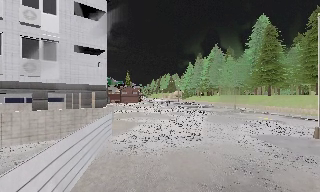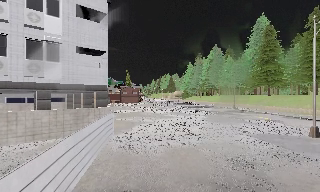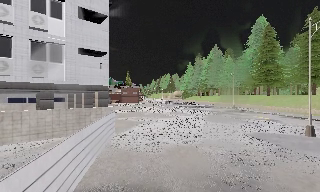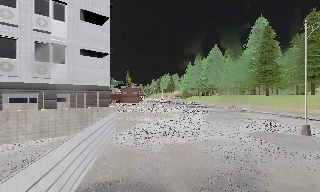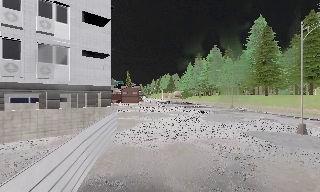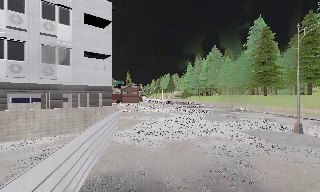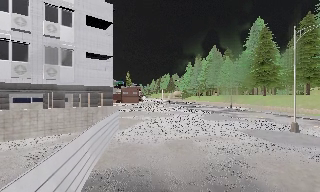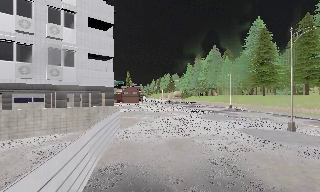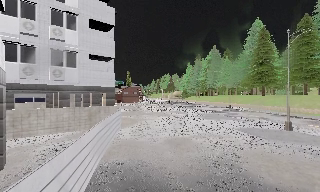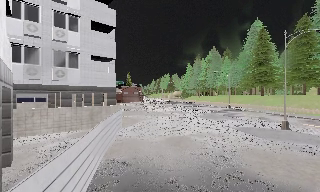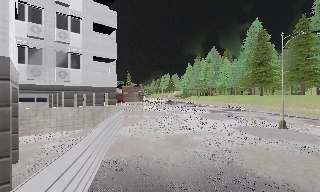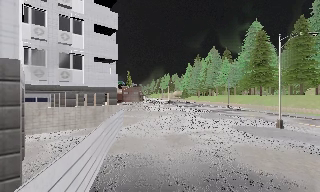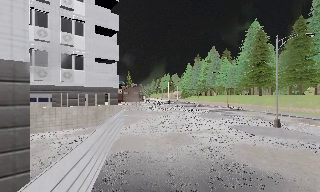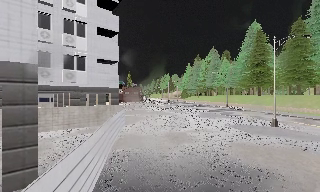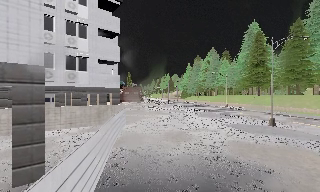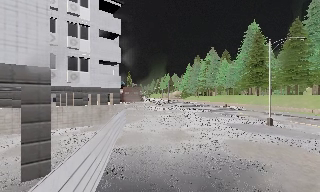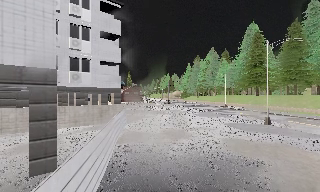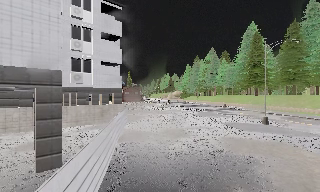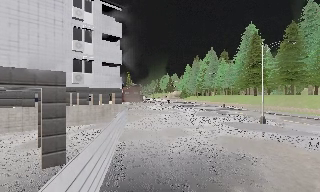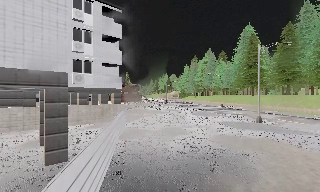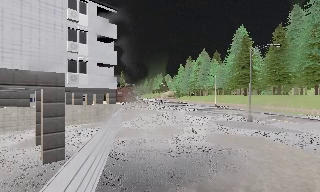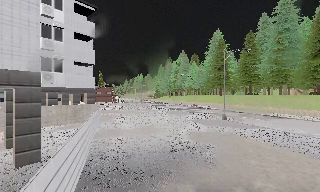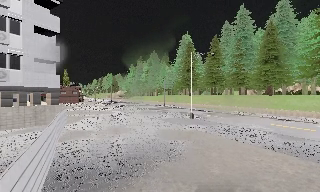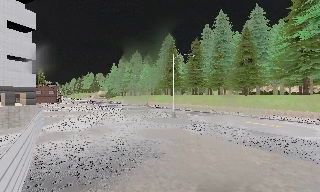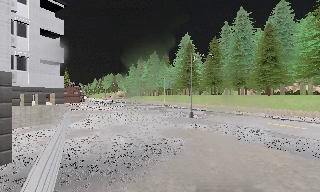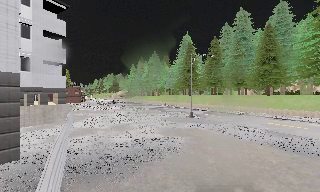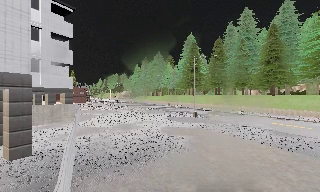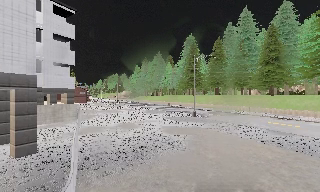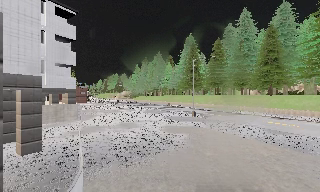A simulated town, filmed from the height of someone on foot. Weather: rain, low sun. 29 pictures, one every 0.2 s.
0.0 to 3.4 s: The camera travels backward, about 5 m, so what stands in front gets smaller.
3.4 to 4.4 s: The camera swings to its right by about 20 degrees, and the scene slides to the left. It travels backward, about 1.5 m, so what stands in front gets smaller.
4.4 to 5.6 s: The camera travels backward, about 1.5 m, so what stands in front gets smaller.
The film runs backward here.
